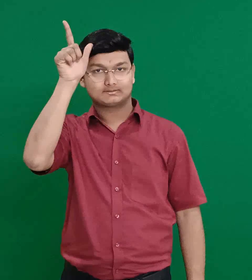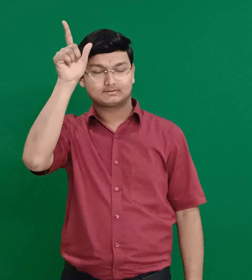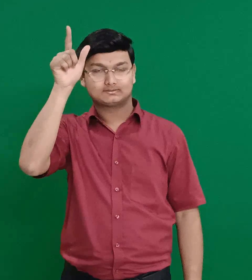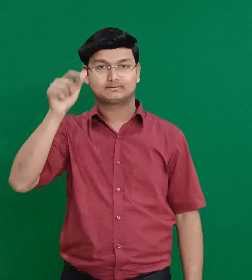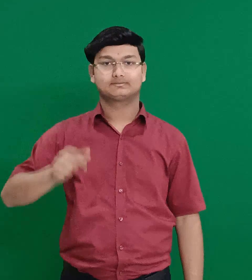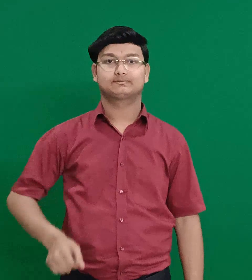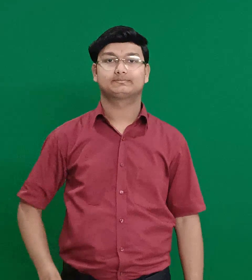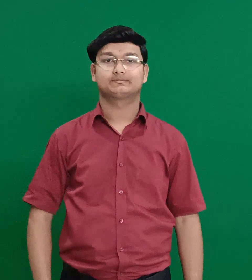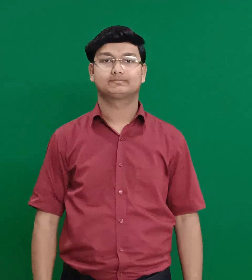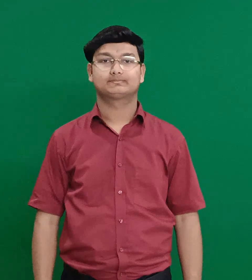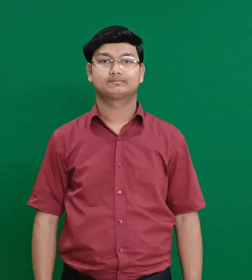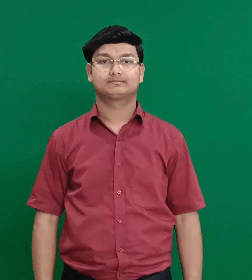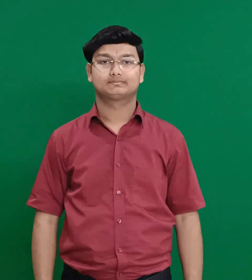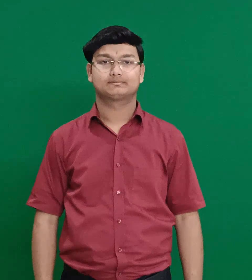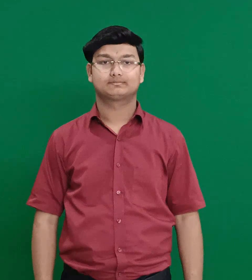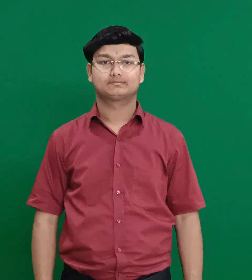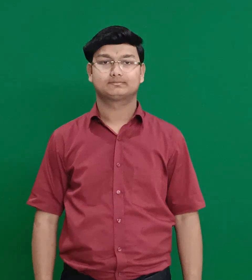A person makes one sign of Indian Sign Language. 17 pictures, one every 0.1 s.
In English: joash
